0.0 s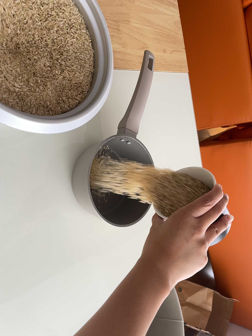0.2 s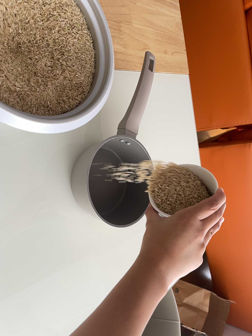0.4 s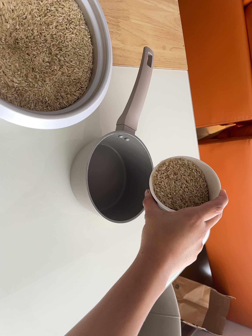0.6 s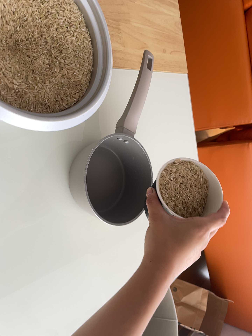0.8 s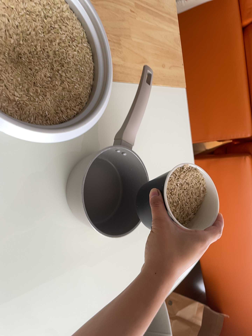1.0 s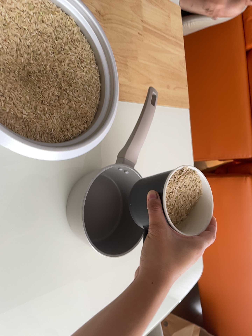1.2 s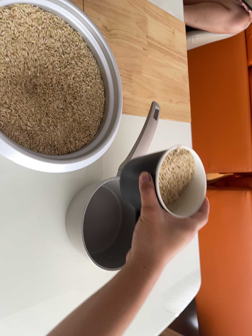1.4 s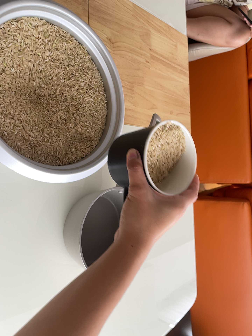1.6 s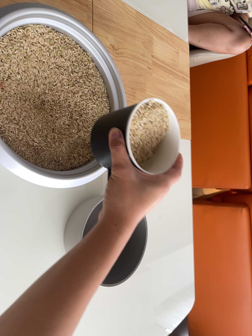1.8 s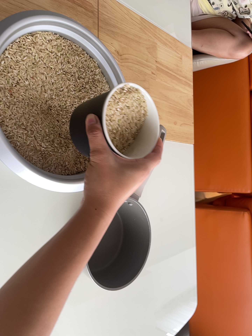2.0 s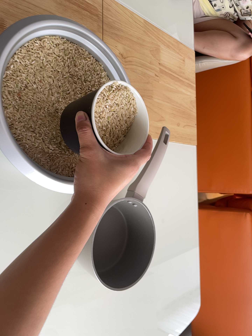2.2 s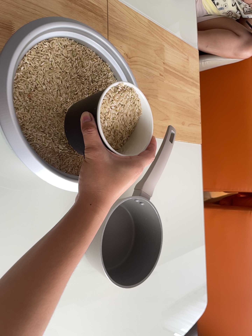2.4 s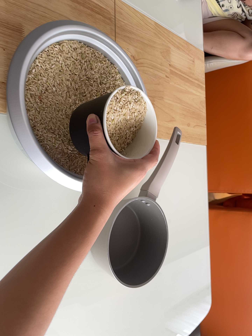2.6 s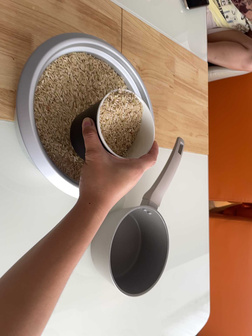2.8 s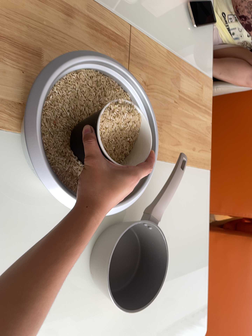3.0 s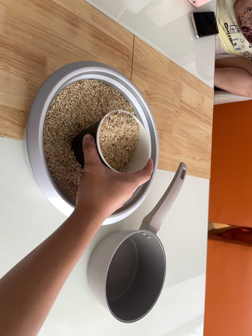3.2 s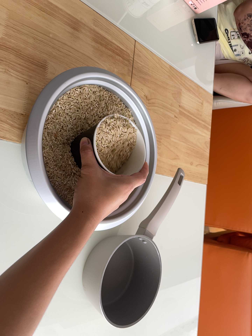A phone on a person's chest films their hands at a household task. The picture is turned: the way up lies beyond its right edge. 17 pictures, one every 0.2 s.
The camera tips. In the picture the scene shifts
downward.
The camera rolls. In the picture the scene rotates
clockwise.
0.0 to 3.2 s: The camera travels toward the top of its view and backward, about 10 cm, so close, fixed things drift downward. Its aim tips toward the top of its view by about 15 degrees, and the scene shifts downward. It rolls about its line of sight by about 15 degrees, and the scene rotates clockwise.
The film runs backward here.
